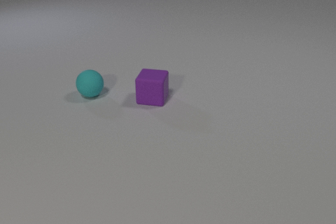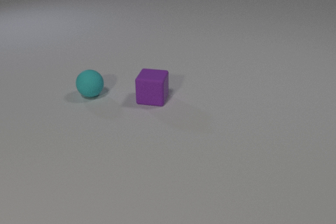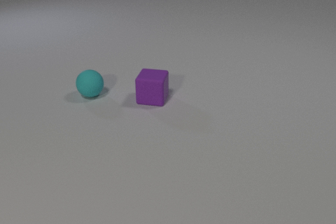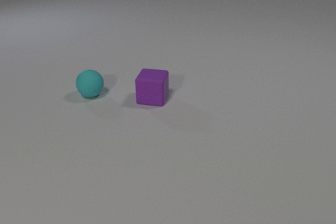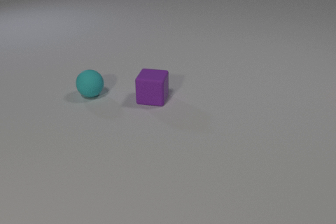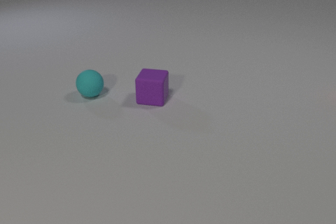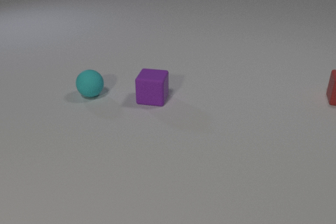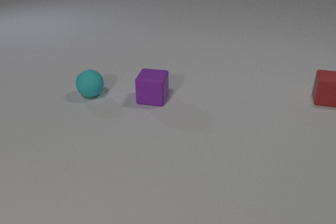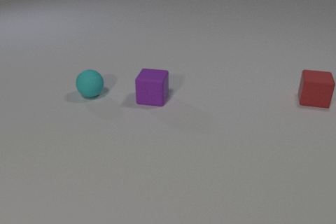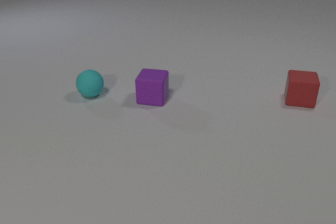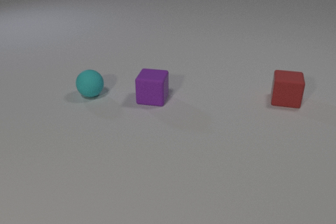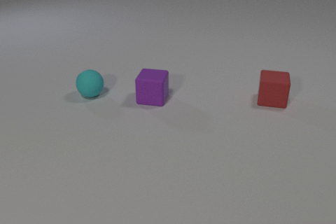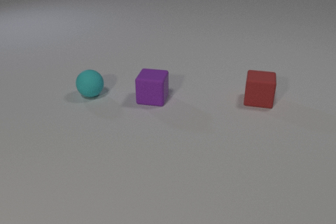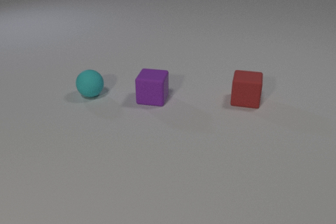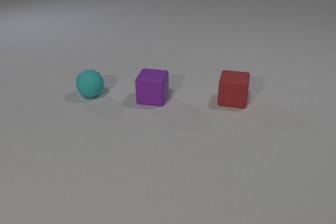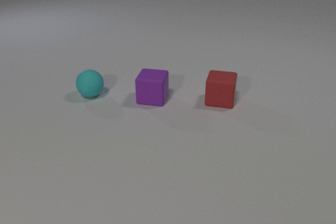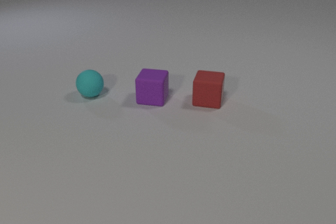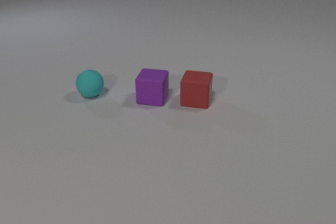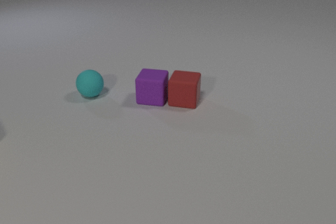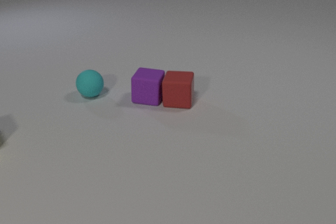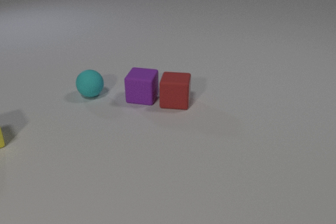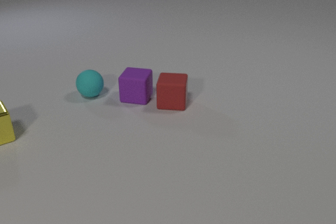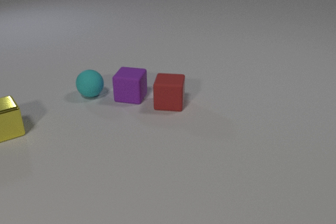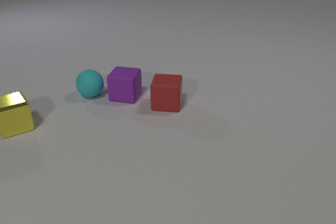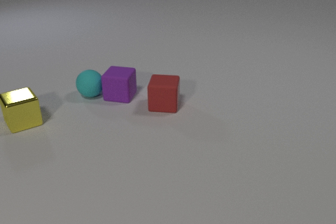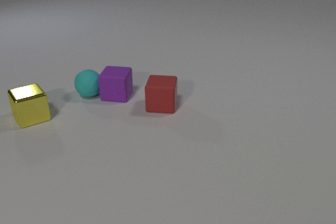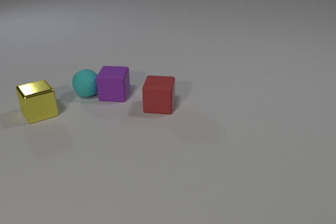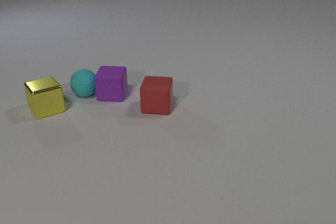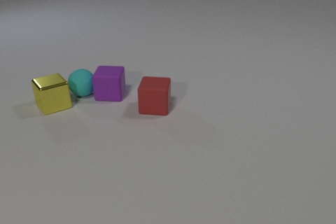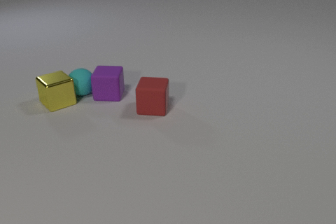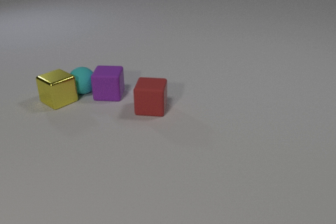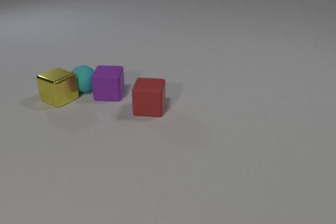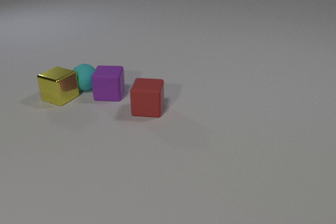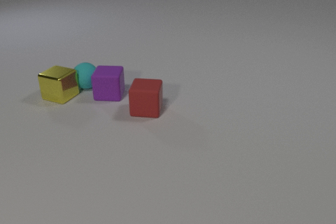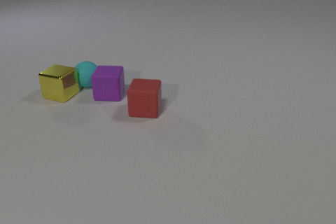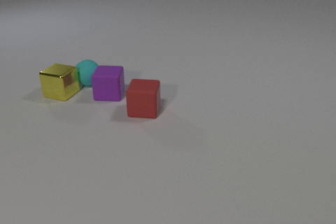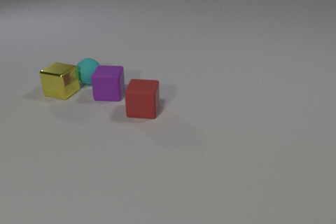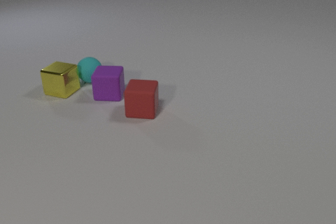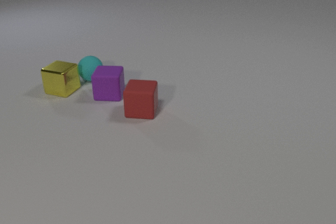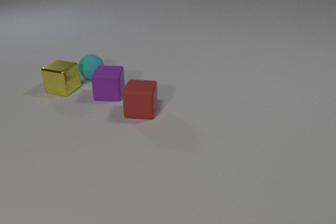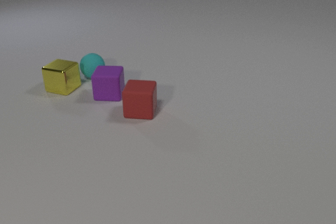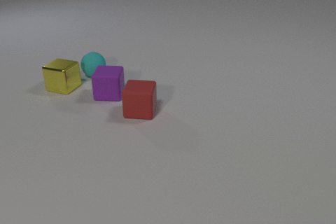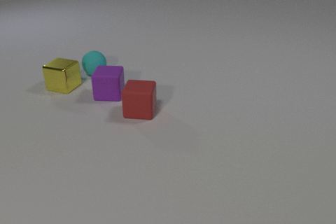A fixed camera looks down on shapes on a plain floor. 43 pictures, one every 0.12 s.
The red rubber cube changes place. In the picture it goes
to the left.
0.00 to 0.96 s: The red rubber cube comes in at the right edge, slides to the left and toward the camera.
0.96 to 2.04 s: The red rubber cube slides to the left.
2.04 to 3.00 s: The red rubber cube slides to the left. The purple rubber cube slides to the left. The yellow metal cube comes in at the left edge, slides to the right and away from the camera. The red rubber cube and the purple rubber cube collide. The purple rubber cube and the cyan rubber sphere collide.
3.00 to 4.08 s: The red rubber cube slides to the left and toward the camera. The purple rubber cube slides to the left. The cyan rubber sphere rolls away from the camera. The yellow metal cube slides away from the camera and to the right, spins so that its near face slides to the right, counterclockwise seen from above. The cyan rubber sphere and the yellow metal cube collide.
4.08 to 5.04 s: The cyan rubber sphere rolls away from the camera. The yellow metal cube slides away from the camera.
How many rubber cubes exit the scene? 0.
What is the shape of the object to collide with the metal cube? sphere.
How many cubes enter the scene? 2.
